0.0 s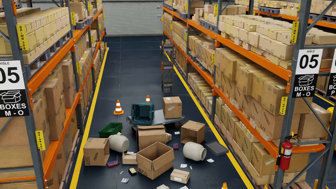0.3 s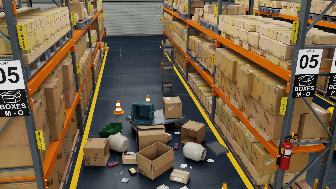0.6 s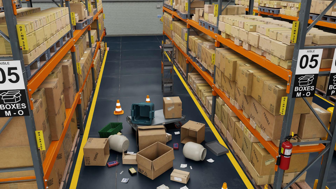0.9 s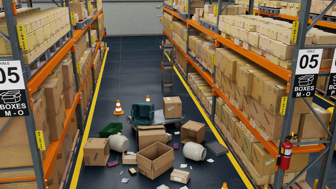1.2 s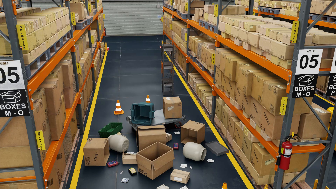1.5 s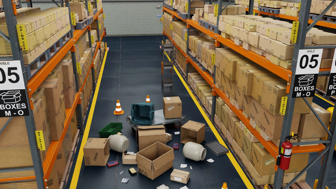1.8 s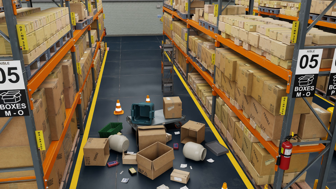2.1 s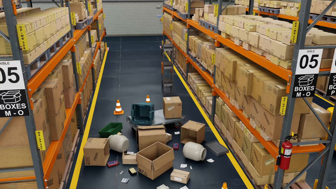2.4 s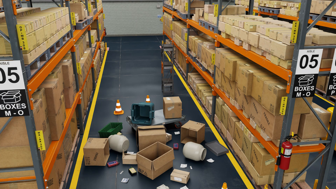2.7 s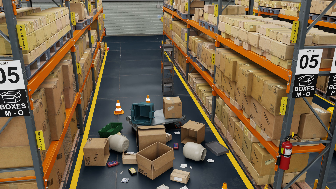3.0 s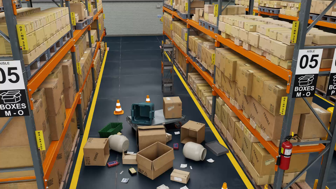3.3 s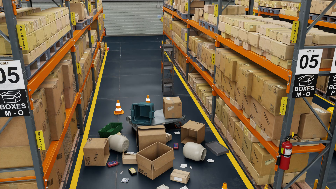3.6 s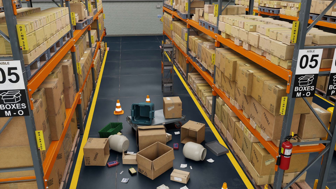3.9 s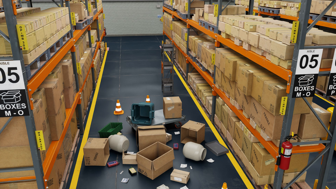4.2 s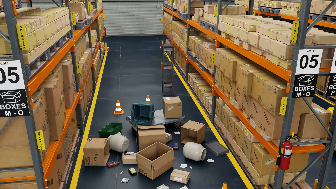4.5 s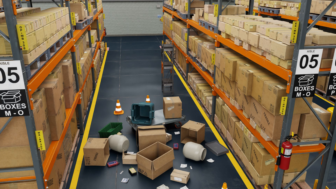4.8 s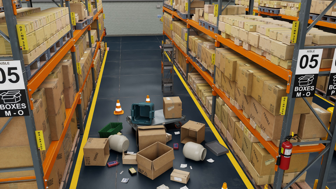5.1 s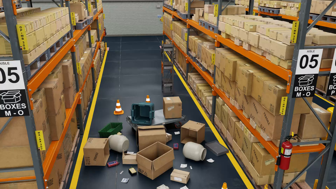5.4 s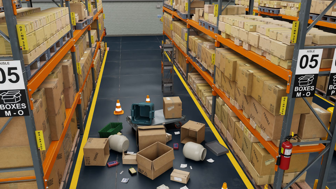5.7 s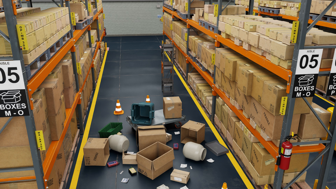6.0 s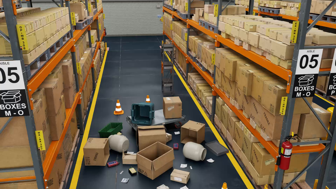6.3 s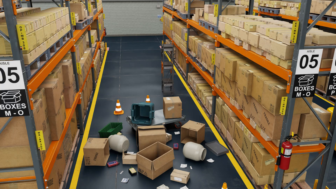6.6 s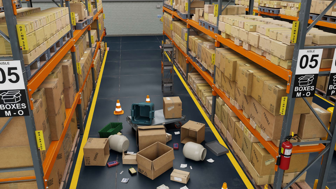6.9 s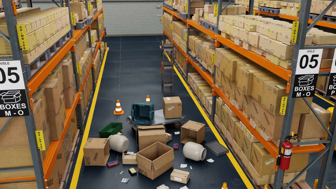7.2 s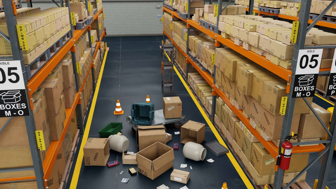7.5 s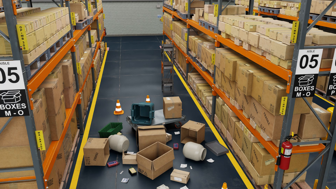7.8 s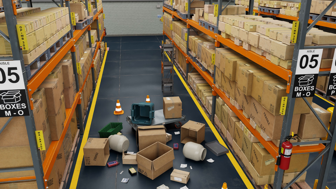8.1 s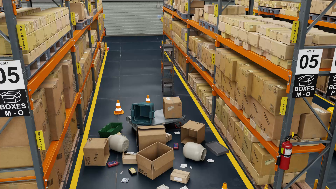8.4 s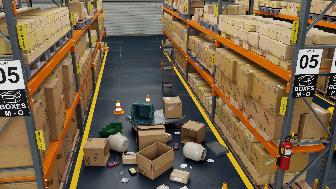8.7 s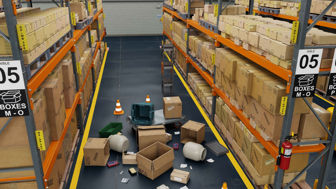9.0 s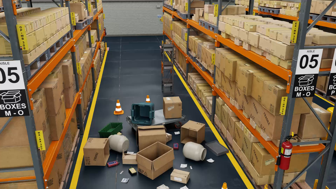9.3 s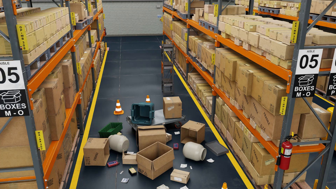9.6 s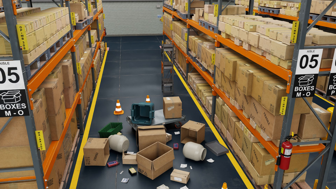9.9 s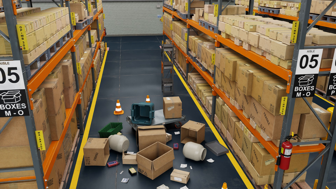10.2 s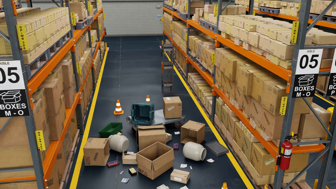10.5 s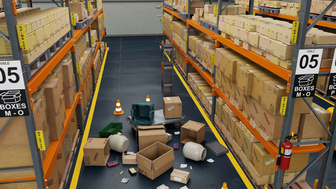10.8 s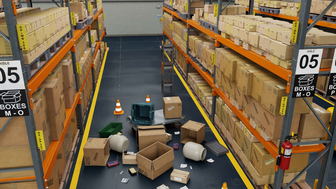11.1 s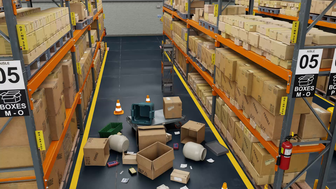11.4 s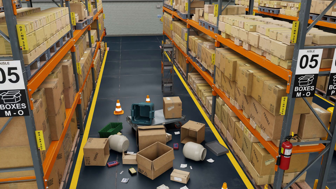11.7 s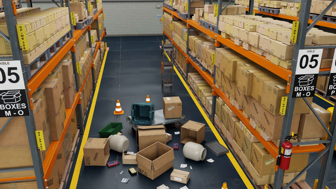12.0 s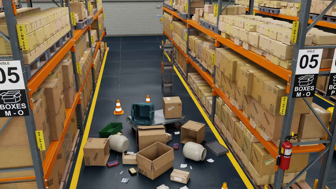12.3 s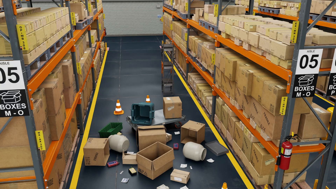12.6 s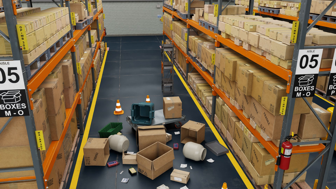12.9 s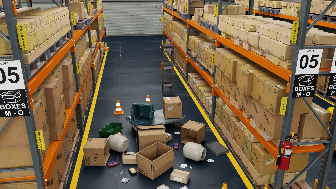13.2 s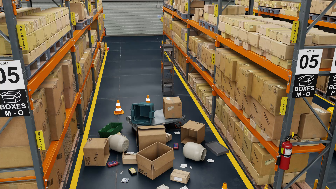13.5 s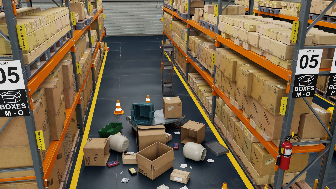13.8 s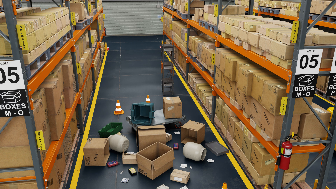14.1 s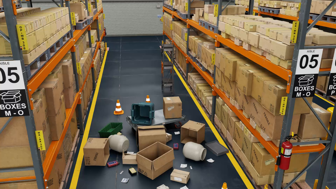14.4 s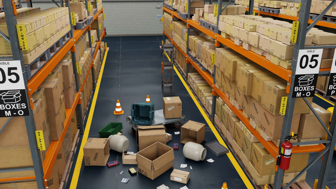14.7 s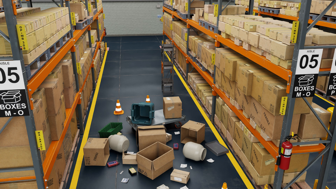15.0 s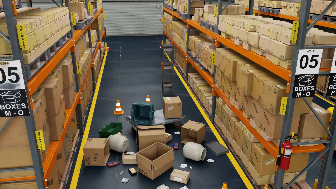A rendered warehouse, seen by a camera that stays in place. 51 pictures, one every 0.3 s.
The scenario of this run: A forklift runs into an object in its way.
